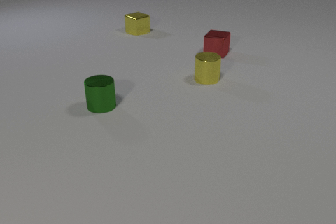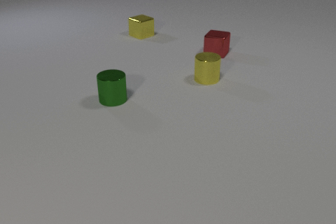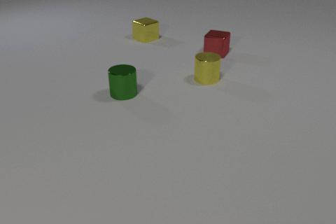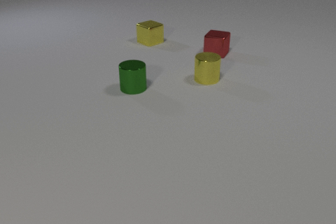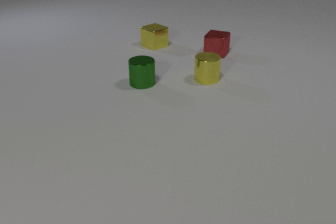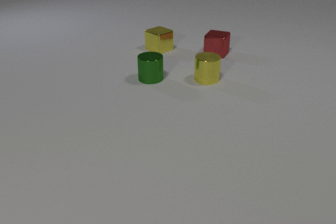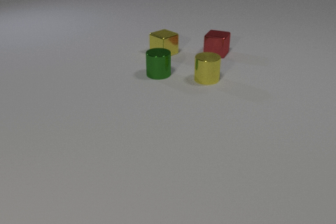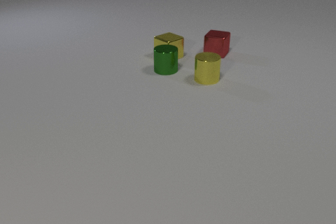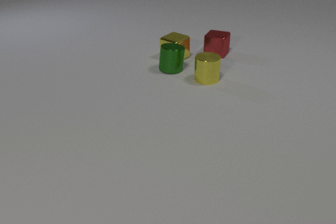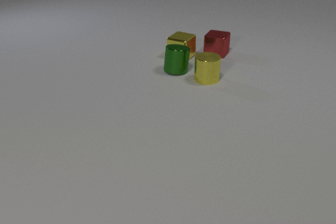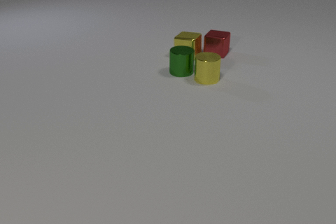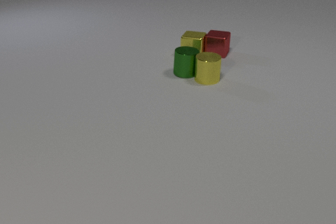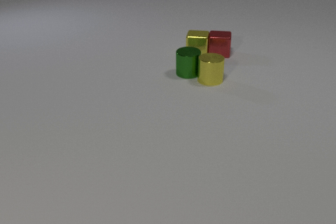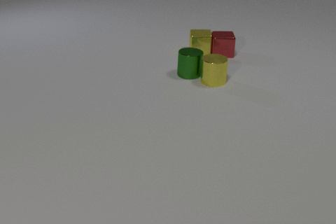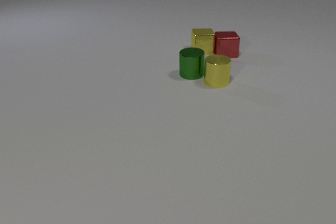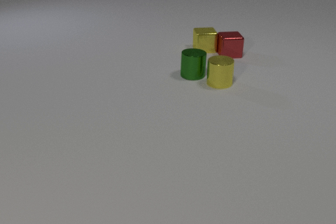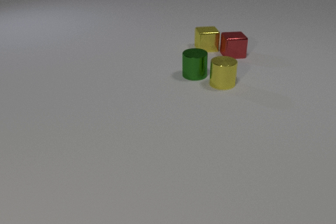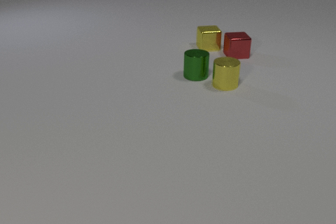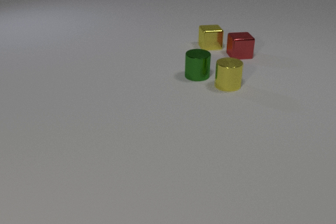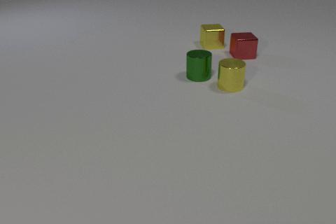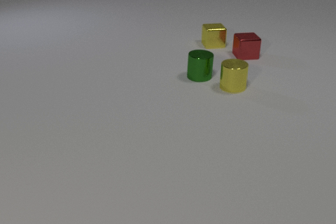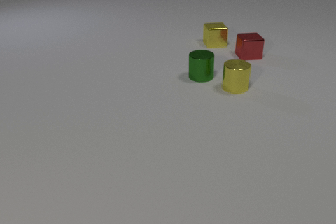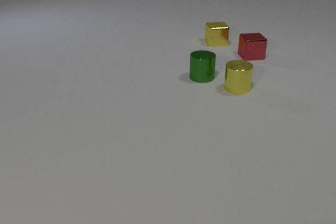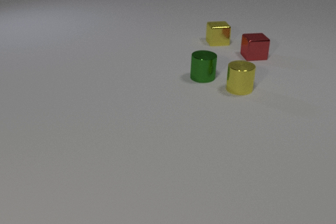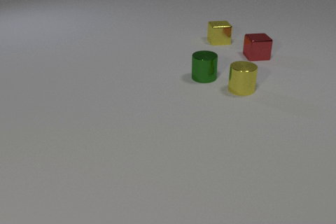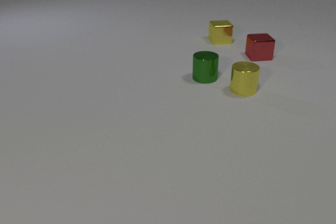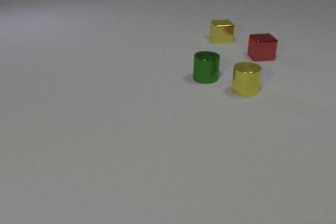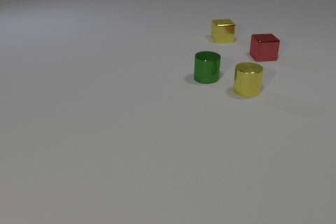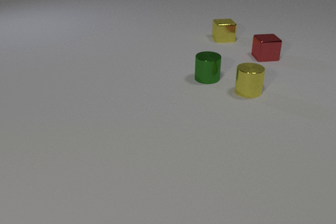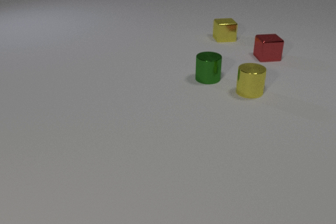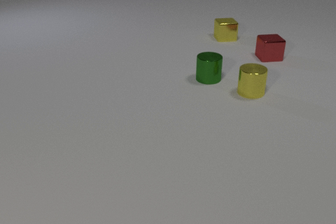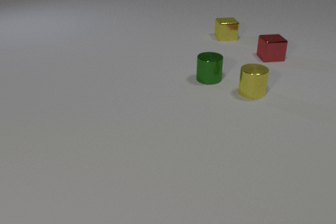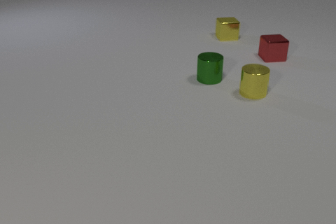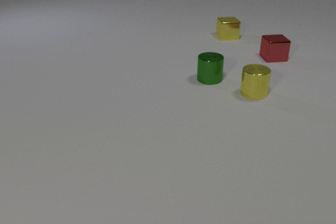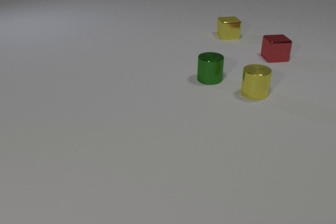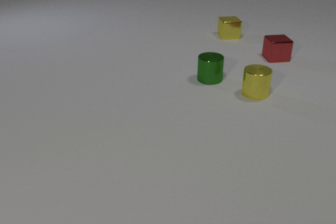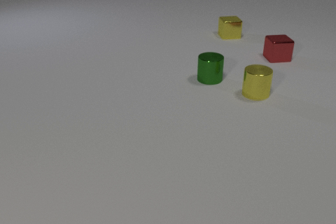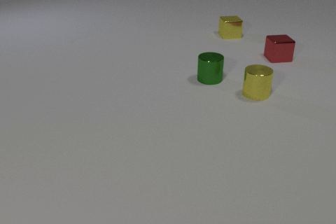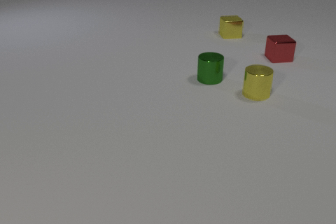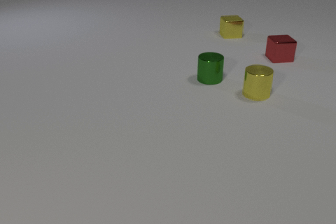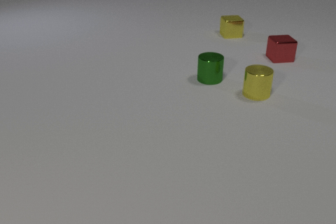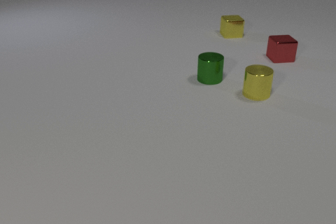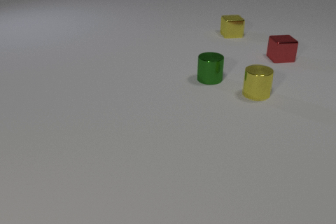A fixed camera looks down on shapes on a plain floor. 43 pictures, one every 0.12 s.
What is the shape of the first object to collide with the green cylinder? cube.
What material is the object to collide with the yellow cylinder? metal.
How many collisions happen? 3.
0.00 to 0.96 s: The yellow metal cube slides toward the camera and to the right. The green metal cylinder slides away from the camera and to the right. The yellow metal cube and the green metal cylinder collide.
0.96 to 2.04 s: The yellow metal cube slides to the right and away from the camera, spins counterclockwise seen from above by about 45 degrees, its near face sliding to the right. The green metal cylinder slides to the right and toward the camera. The yellow metal cylinder slides to the right and toward the camera. The red metal cube slides to the right, spins counterclockwise seen from above by about 30 degrees, its near face sliding to the right. The yellow metal cube and the red metal cube collide. The green metal cylinder and the yellow metal cylinder collide.
2.04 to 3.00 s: The yellow metal cube slides away from the camera and to the right. The green metal cylinder slides to the right. The yellow metal cylinder slides to the right and toward the camera. The red metal cube slides to the right.
3.00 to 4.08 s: The yellow metal cube slides away from the camera and to the right. The yellow metal cylinder slides to the right. The red metal cube slides to the right.
4.08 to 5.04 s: The yellow metal cube slides away from the camera. The red metal cube slides to the right.
